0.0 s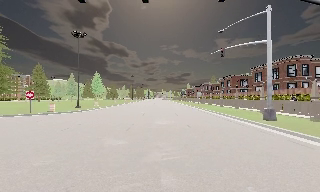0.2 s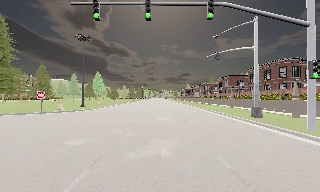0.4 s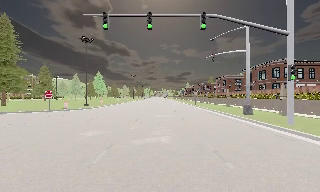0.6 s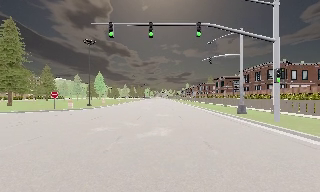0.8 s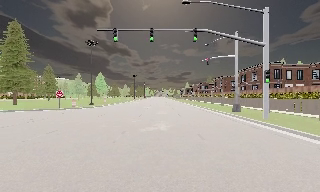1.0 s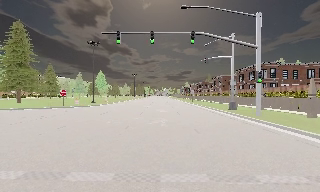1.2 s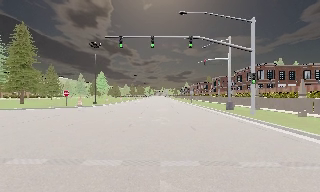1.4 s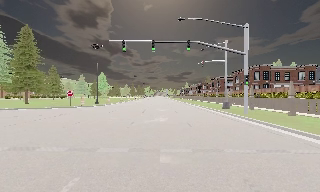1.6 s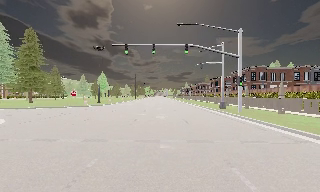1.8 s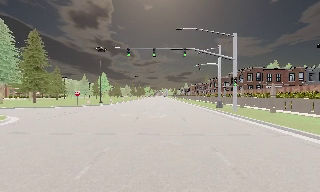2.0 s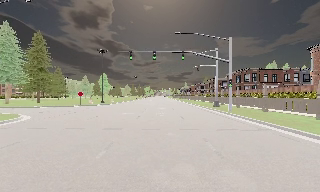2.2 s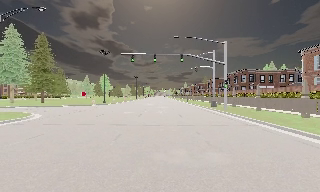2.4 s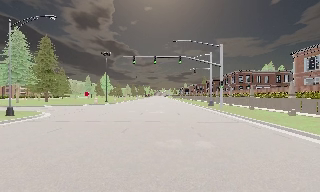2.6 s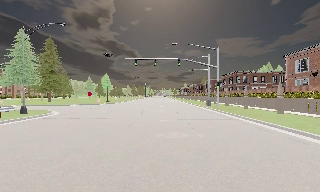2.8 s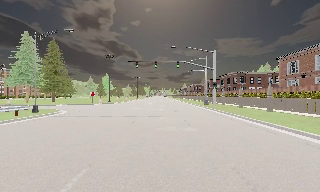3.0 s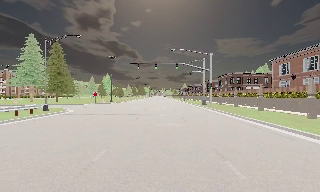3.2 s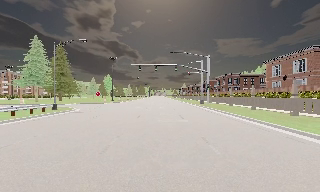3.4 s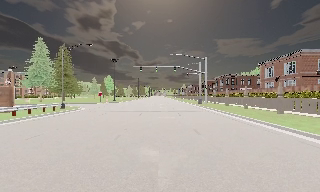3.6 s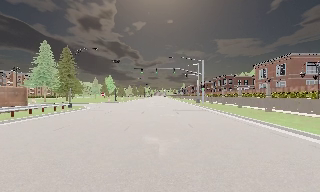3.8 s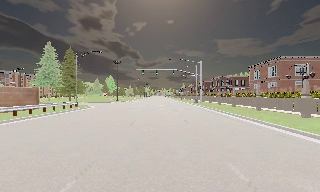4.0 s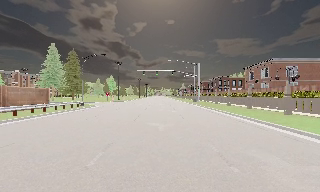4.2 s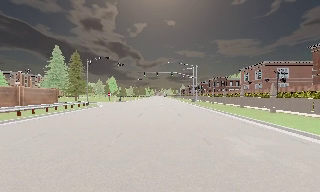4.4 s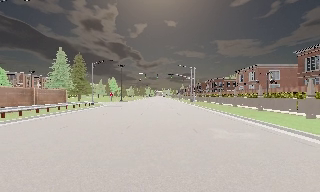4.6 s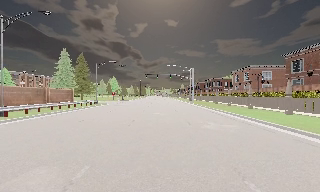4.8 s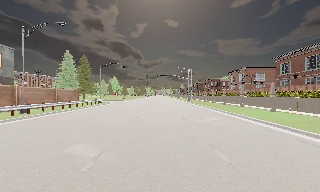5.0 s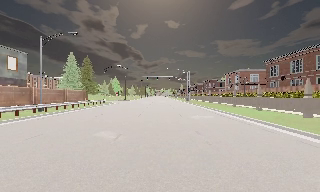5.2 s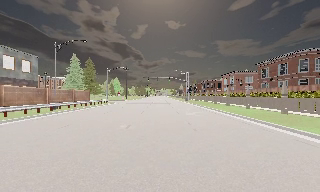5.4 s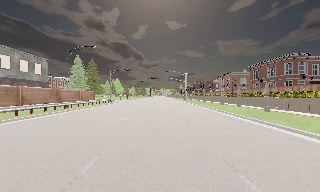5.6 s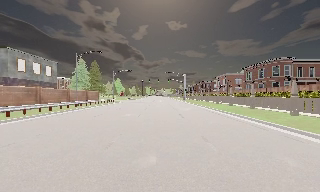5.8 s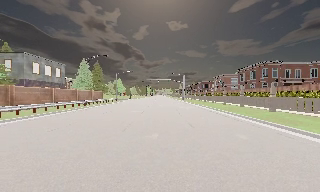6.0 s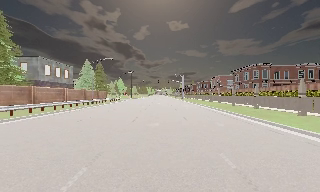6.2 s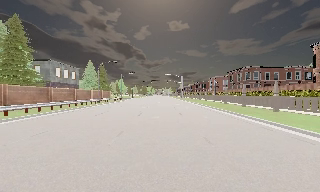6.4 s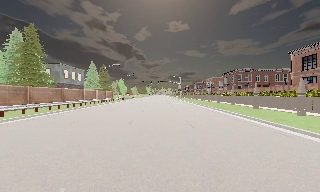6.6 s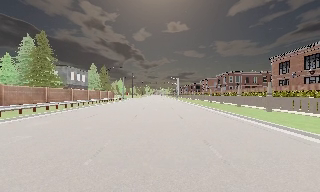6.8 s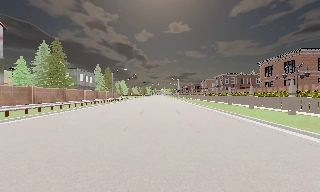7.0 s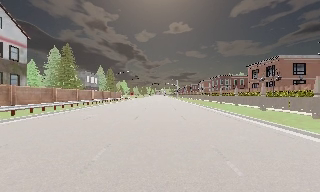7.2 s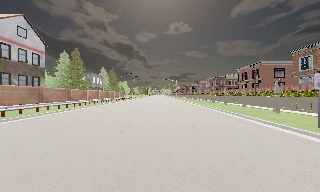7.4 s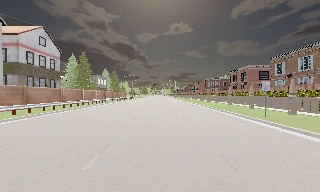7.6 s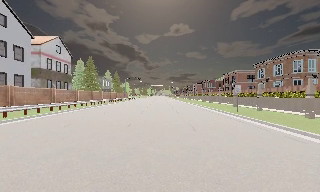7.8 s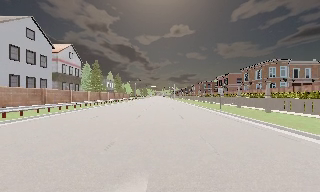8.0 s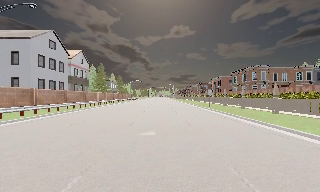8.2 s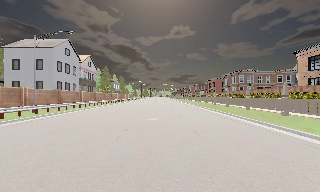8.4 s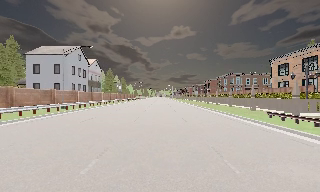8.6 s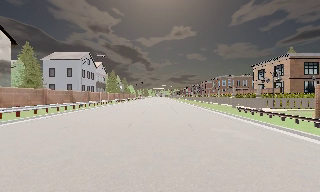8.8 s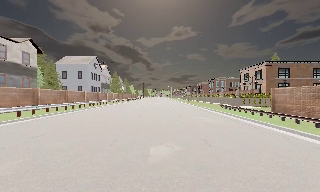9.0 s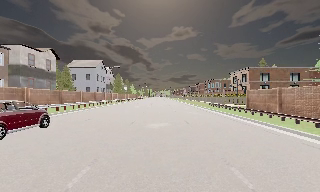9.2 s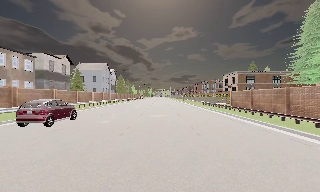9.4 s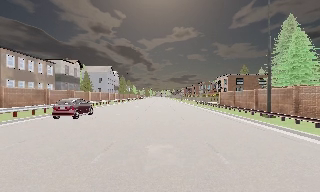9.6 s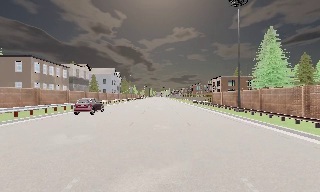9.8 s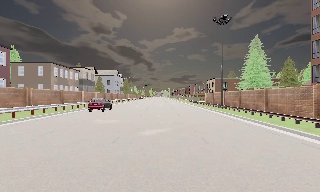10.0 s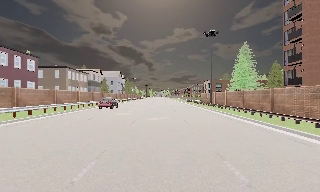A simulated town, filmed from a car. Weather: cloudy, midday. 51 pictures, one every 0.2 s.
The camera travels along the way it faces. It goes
backward.
0.0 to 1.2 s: The camera travels backward, about 6 m, so what stands in front gets smaller. It loses speed.
1.2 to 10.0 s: The camera travels backward, about 120 m, so what stands in front gets smaller. It gains speed.
The film runs backward here.
